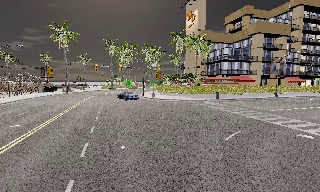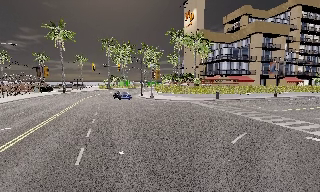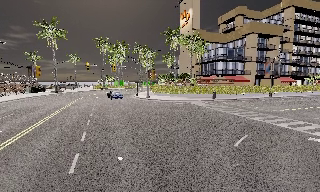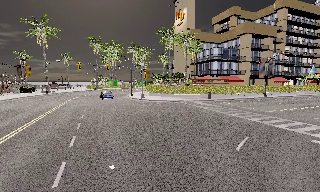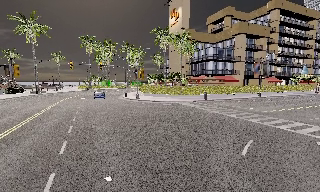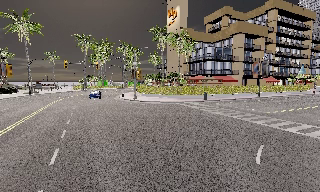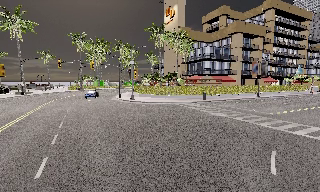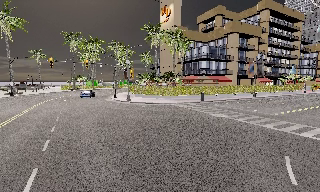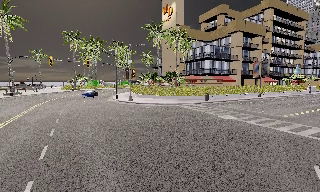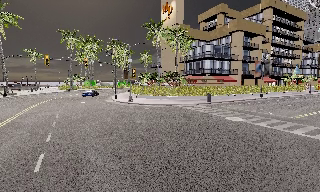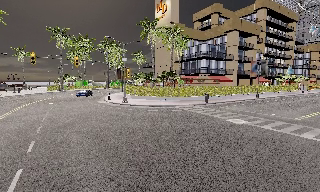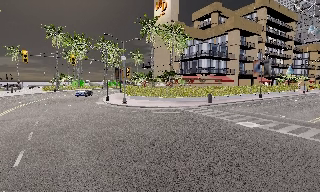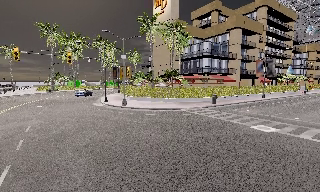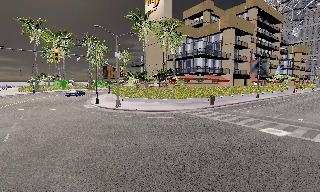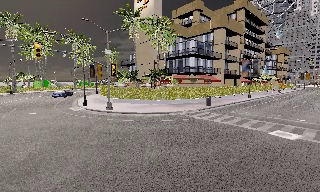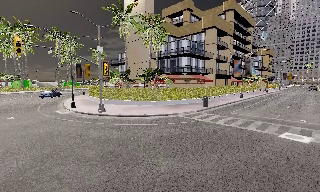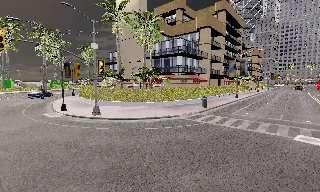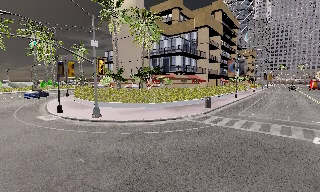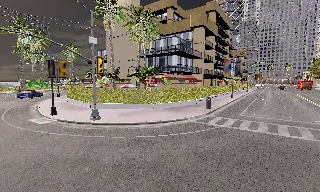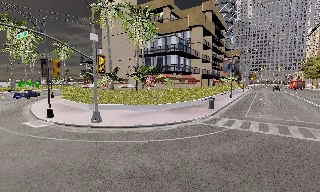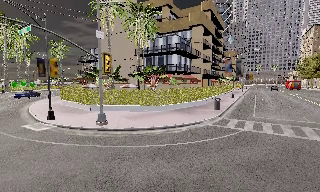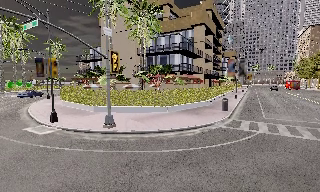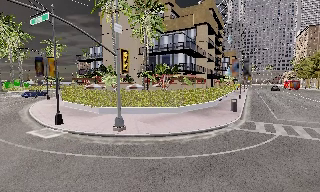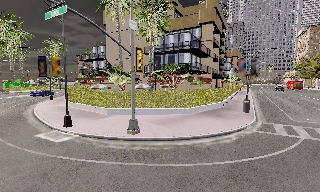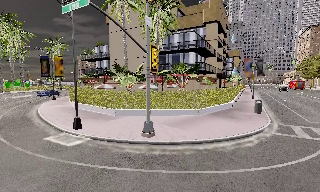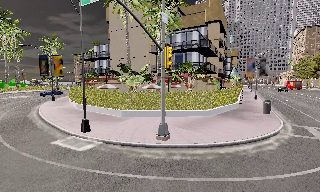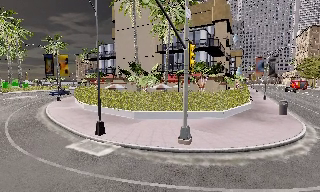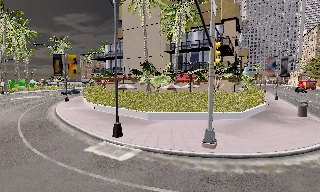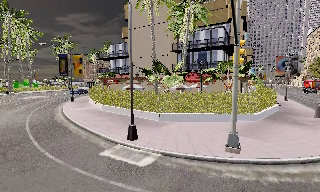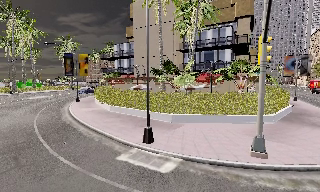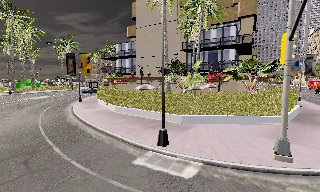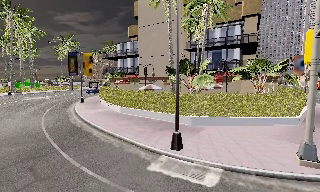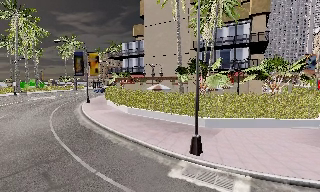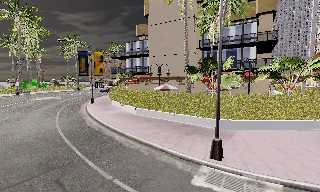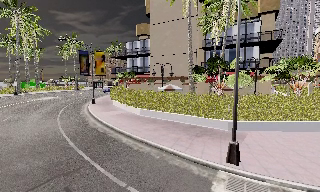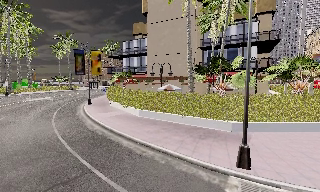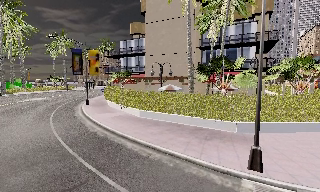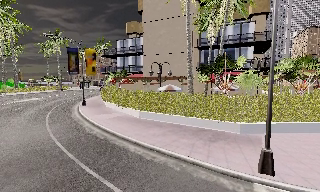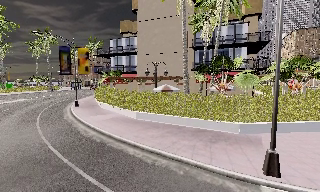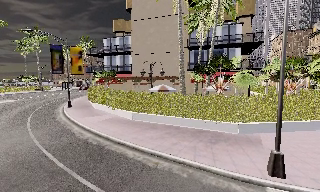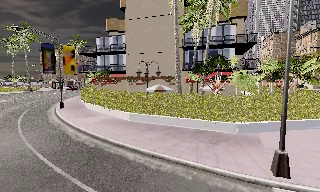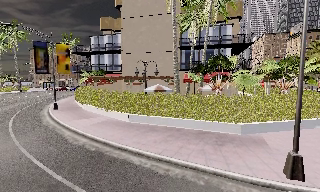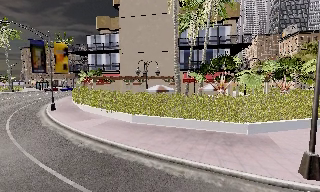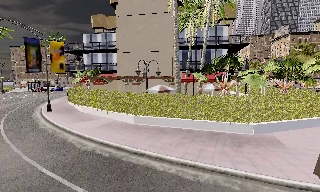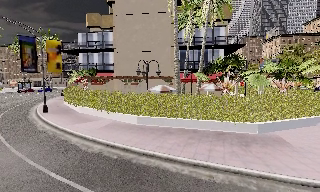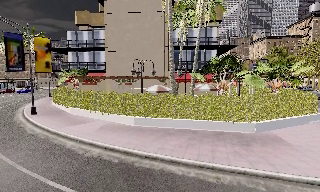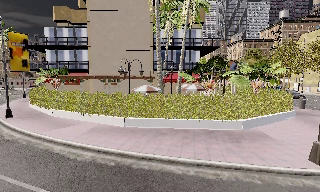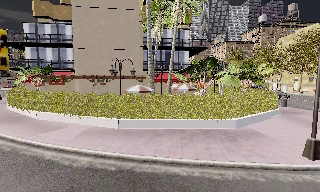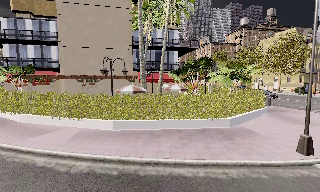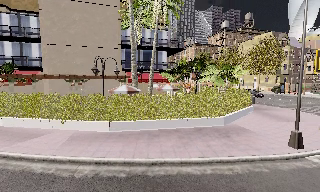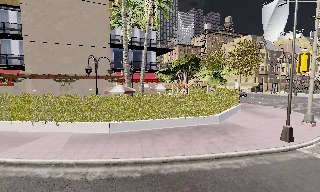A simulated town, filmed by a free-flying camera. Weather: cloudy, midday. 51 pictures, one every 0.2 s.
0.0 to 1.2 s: The camera travels forward, about 4 m, so what stands in front looms larger.
1.2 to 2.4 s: The camera travels forward and to its left, about 6 m, so what stands in front looms larger.
2.4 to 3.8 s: The camera pans to its right, which is clockwise from overhead, by about 25 degrees. It travels to its left and forward, about 8 m.
3.8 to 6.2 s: The camera travels to its left and forward, about 11 m, so close, fixed things drift to the right.
6.2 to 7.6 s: The camera travels to its left and forward, about 4 m, so close, fixed things drift to the right. It loses speed.
7.6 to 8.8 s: The camera pans to its right, which is clockwise from overhead, by about 15 degrees. It travels to its left, about 3 m. It gains speed.
8.8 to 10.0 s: The camera pans to its right, which is clockwise from overhead, by about 30 degrees. It travels to its left, about 4 m.
The film runs forward here.
